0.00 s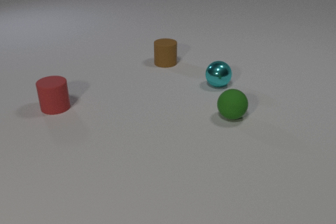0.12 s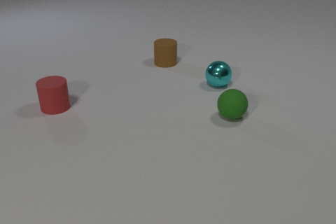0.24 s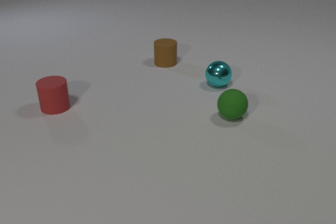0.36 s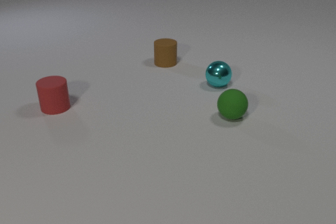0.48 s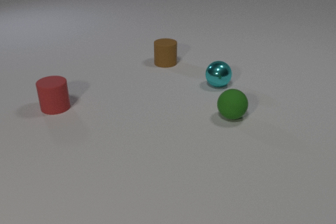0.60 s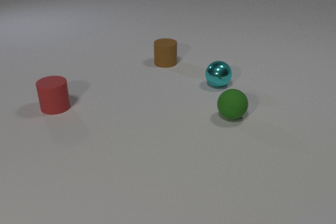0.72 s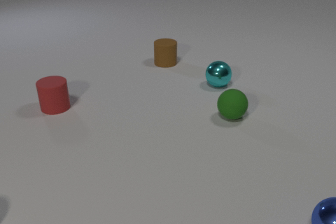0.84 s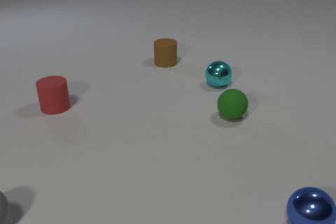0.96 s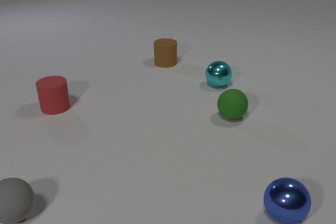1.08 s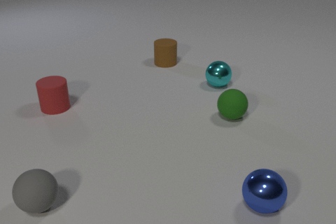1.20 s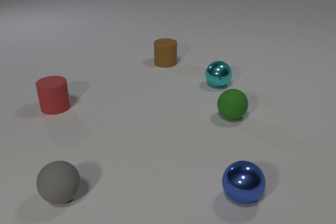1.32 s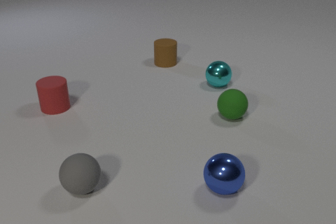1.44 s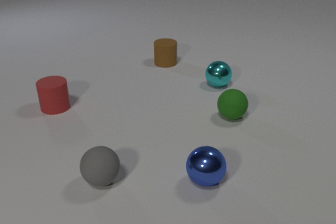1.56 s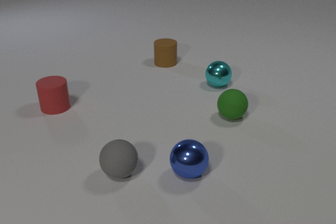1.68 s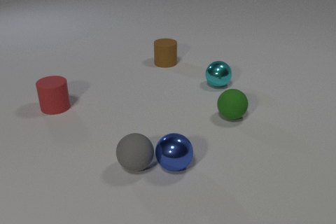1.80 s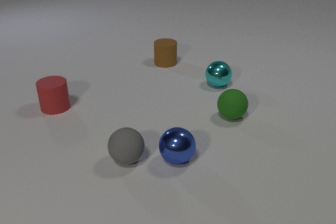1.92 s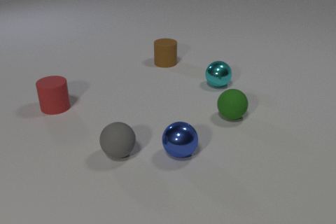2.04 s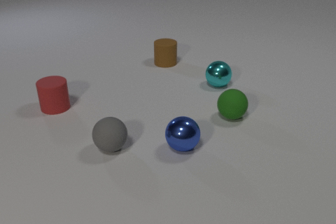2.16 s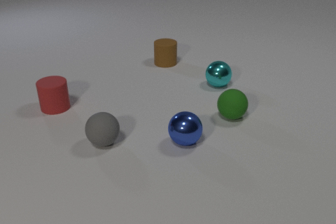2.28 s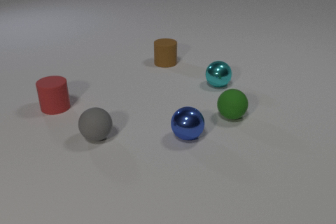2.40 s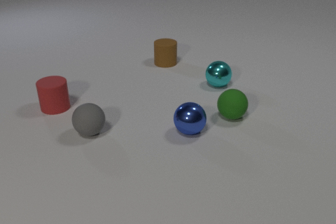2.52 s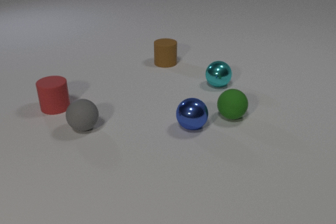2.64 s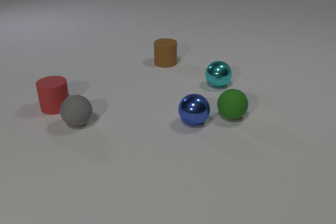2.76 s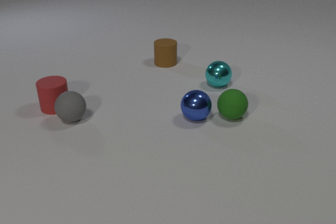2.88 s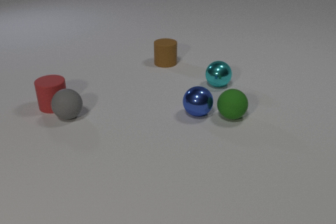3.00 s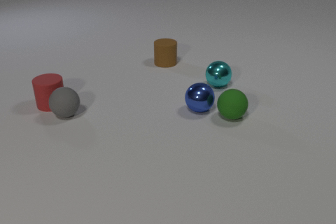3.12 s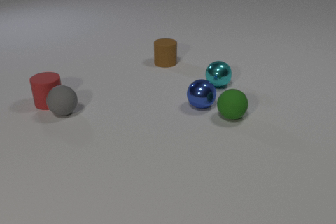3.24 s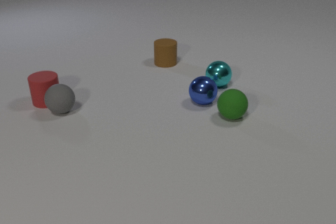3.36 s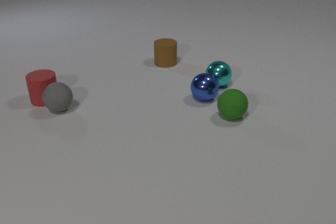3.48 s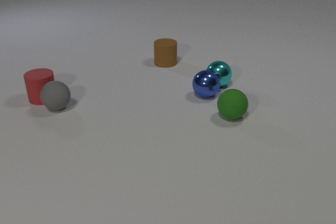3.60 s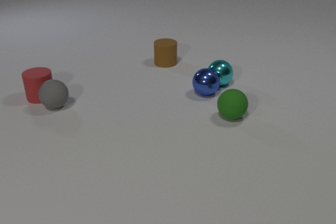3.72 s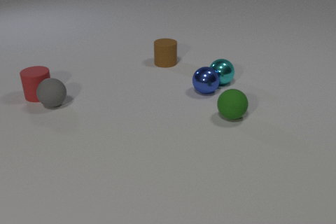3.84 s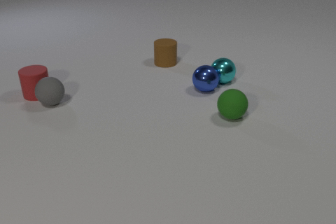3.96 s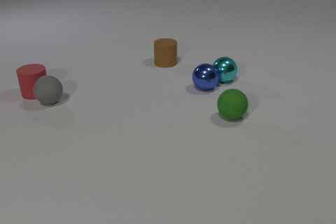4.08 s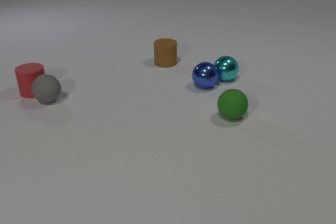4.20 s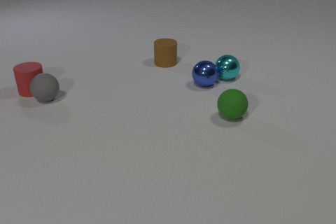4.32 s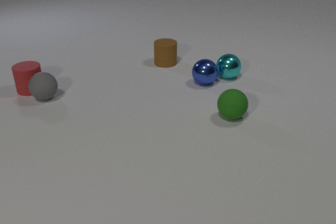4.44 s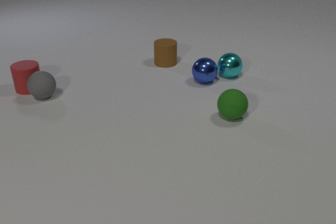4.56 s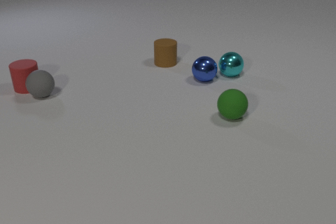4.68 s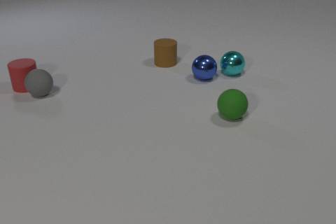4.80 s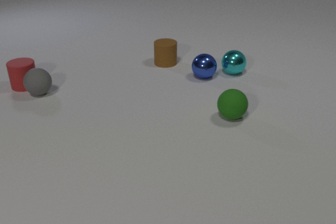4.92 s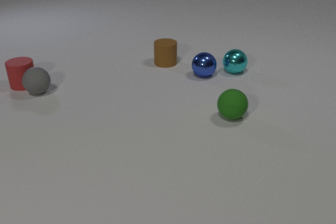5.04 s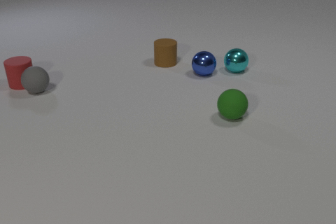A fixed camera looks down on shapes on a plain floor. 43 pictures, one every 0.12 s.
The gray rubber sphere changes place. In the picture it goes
away from the camera.
The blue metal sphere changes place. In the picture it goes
away from the camera.
0.00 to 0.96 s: The blue metal sphere comes in at the right edge, rolls to the left. The gray rubber sphere comes in at the left edge, rolls to the right.
0.96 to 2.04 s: The blue metal sphere rolls to the left and away from the camera. The gray rubber sphere rolls to the right and away from the camera. The blue metal sphere and the gray rubber sphere collide.
2.04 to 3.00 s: The blue metal sphere rolls away from the camera. The gray rubber sphere rolls away from the camera and to the left. The red rubber cylinder slides away from the camera. The gray rubber sphere and the red rubber cylinder collide.
3.00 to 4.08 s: The blue metal sphere rolls away from the camera. The gray rubber sphere rolls away from the camera and to the left. The cyan metal sphere rolls away from the camera and to the right. The red rubber cylinder slides away from the camera and to the left. The blue metal sphere and the cyan metal sphere collide.
4.08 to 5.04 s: The blue metal sphere rolls away from the camera. The gray rubber sphere rolls away from the camera and to the left. The cyan metal sphere rolls away from the camera and to the right. The red rubber cylinder slides away from the camera and to the left.
What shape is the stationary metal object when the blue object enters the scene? sphere.
How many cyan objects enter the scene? 0.
How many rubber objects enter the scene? 1.
